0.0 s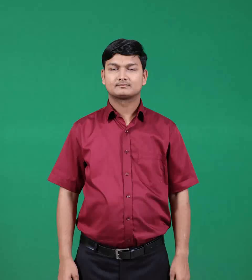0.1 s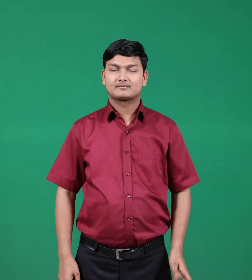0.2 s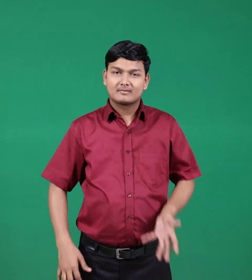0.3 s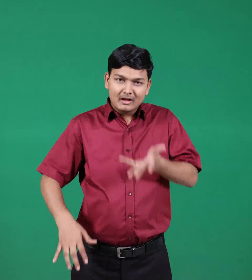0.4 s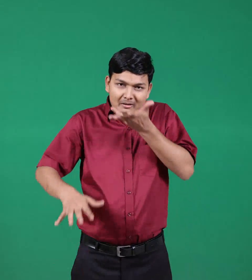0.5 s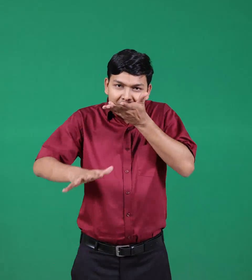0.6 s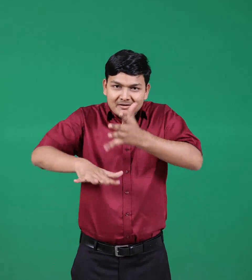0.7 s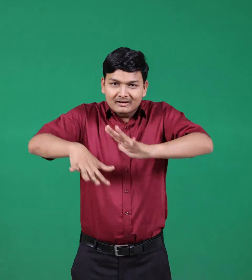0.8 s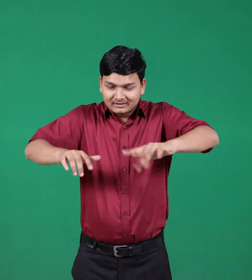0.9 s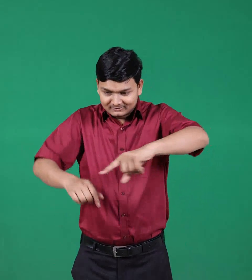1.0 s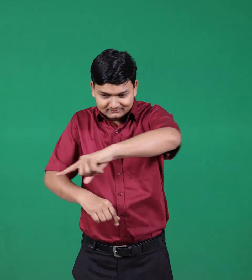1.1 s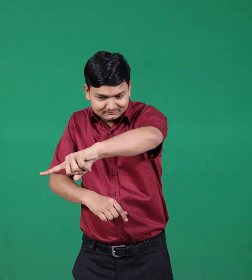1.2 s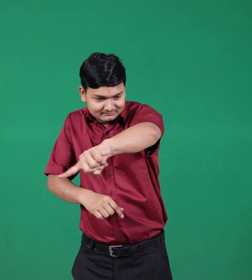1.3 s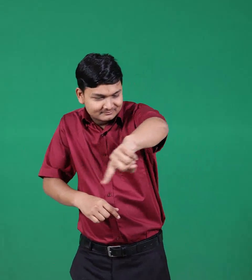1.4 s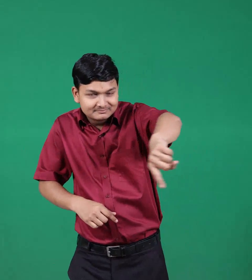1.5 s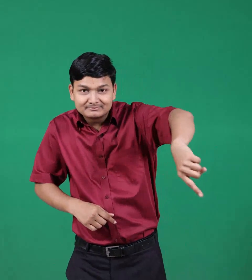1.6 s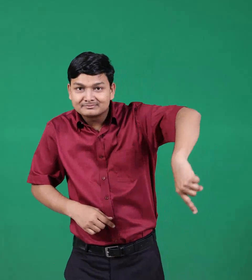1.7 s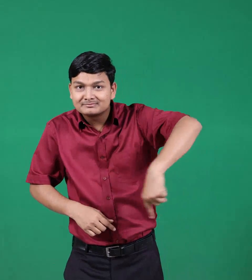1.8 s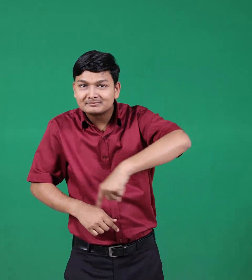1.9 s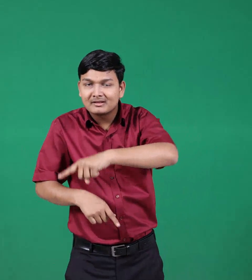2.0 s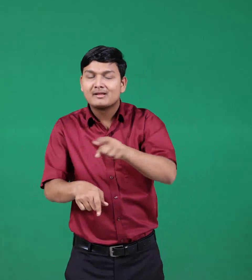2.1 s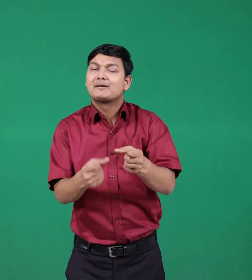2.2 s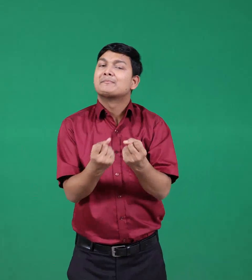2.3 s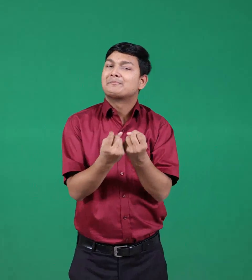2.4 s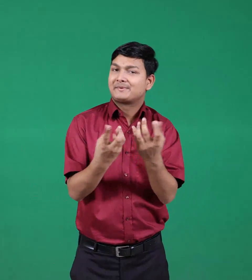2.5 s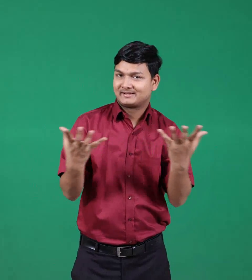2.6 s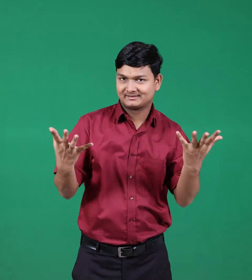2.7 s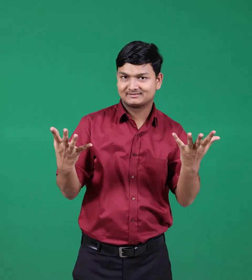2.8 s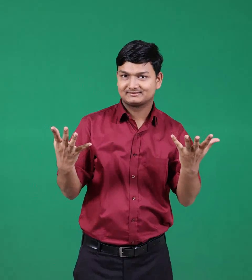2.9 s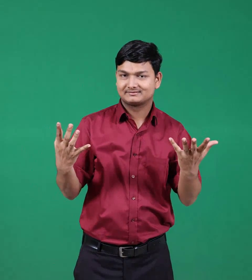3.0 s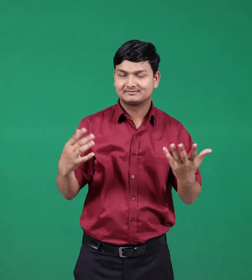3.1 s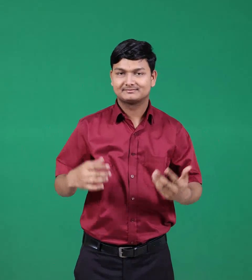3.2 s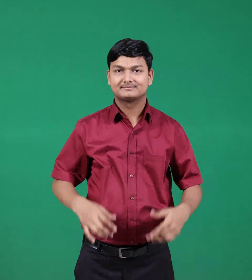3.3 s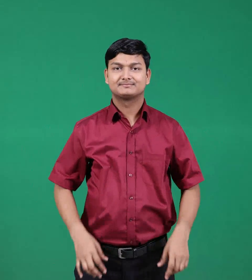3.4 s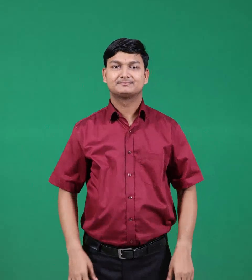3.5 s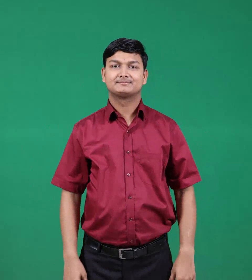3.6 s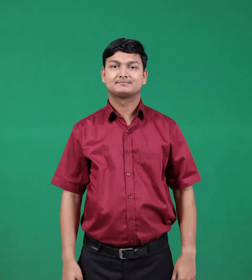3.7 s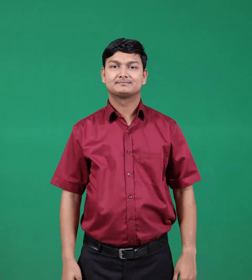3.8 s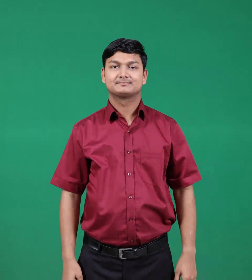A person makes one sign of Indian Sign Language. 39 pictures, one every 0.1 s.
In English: lakes
